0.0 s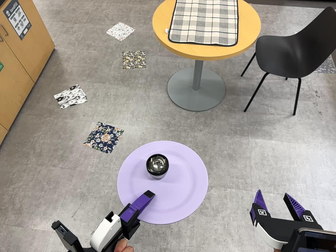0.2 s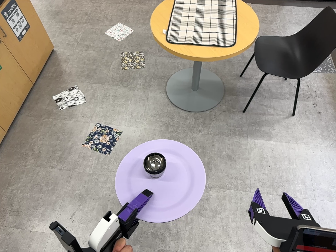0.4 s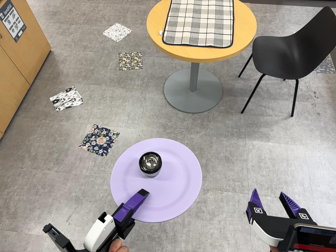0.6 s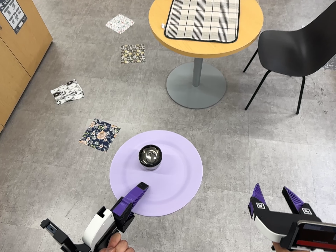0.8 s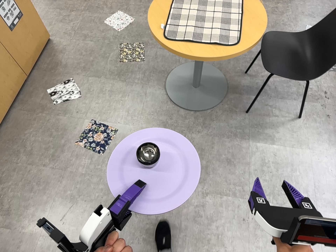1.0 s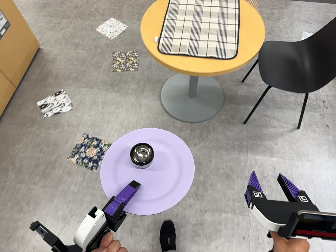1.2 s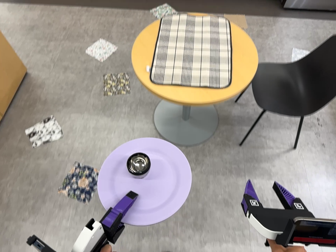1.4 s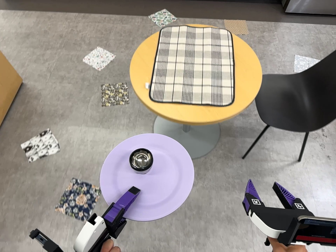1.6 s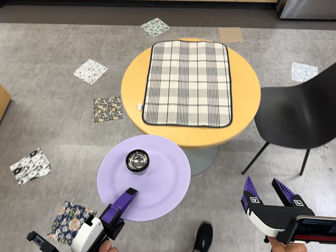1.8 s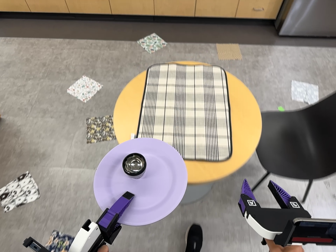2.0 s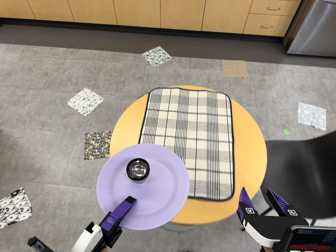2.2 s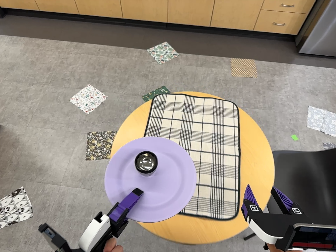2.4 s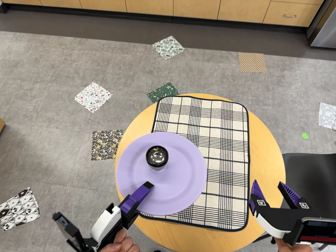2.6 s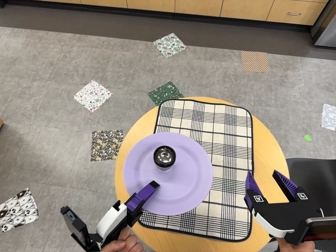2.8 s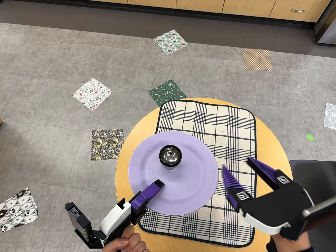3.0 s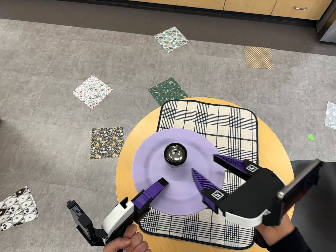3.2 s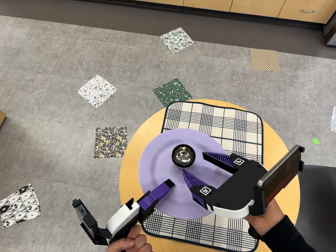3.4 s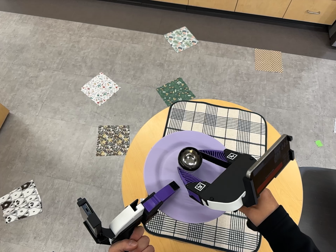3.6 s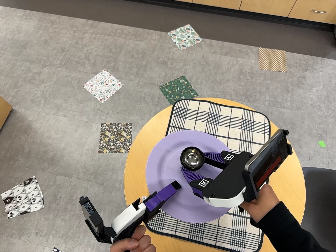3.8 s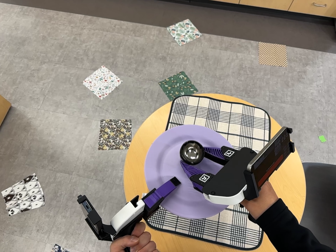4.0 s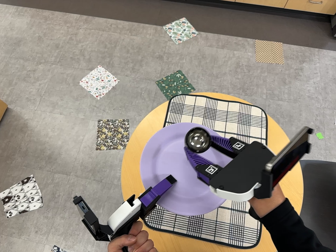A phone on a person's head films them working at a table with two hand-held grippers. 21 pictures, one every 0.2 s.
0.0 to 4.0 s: The camera travels toward the top of its view and forward, about 130 cm, so close, fixed things drift downward. Its aim tips toward the bottom of its view by about 10 degrees.
The film runs forward here.
